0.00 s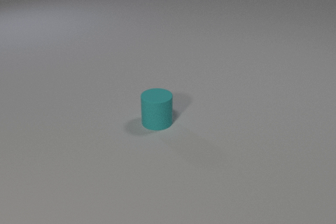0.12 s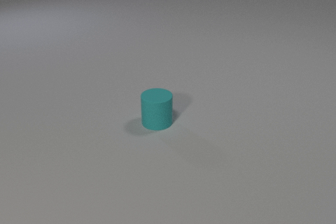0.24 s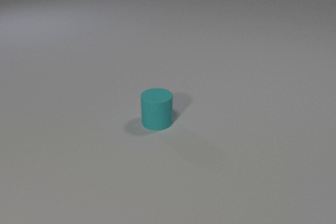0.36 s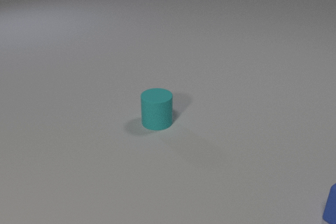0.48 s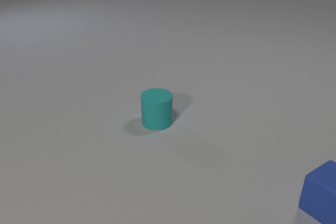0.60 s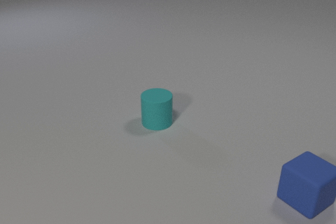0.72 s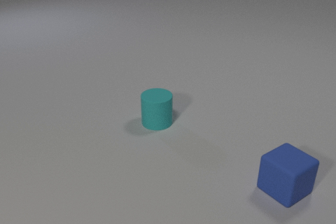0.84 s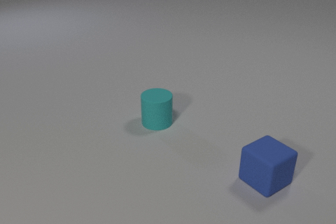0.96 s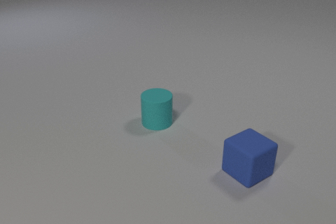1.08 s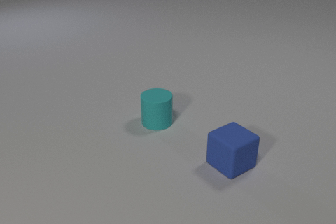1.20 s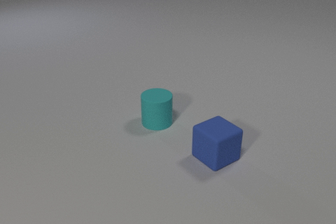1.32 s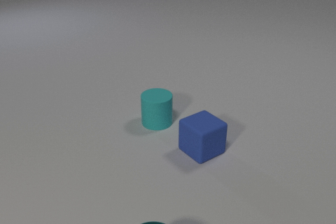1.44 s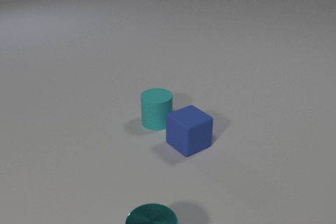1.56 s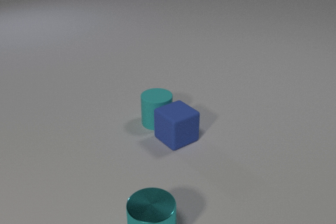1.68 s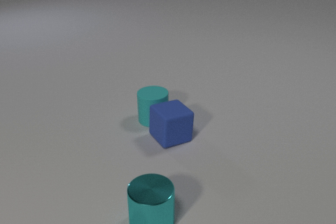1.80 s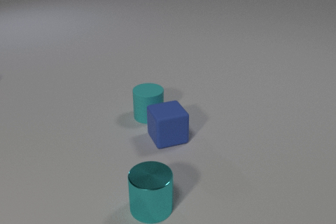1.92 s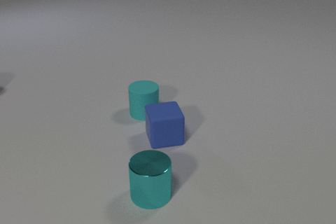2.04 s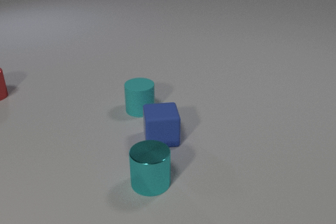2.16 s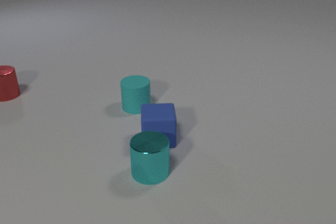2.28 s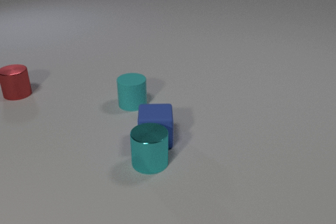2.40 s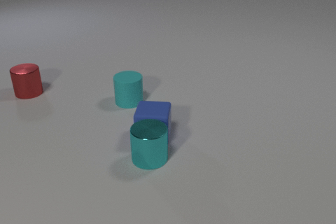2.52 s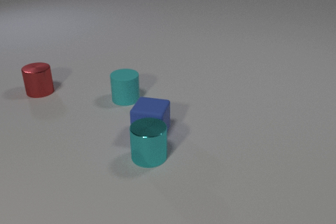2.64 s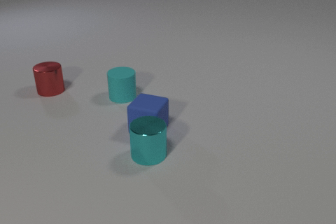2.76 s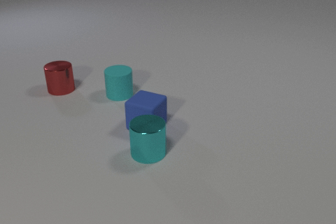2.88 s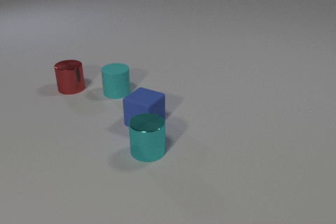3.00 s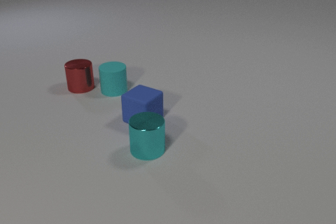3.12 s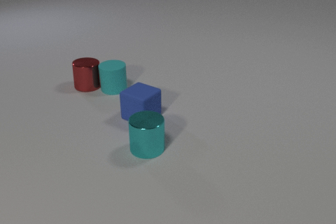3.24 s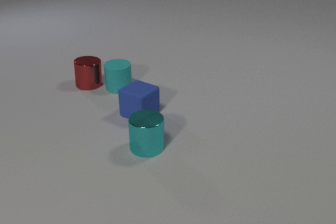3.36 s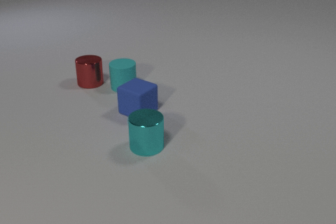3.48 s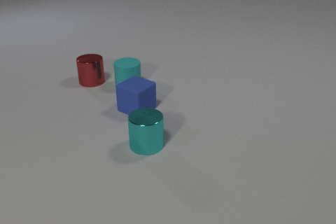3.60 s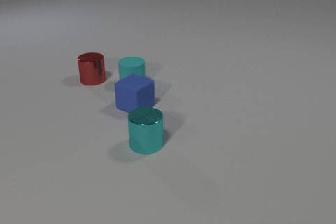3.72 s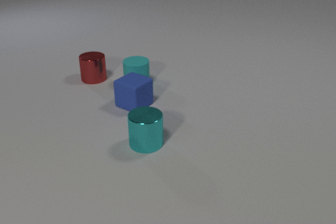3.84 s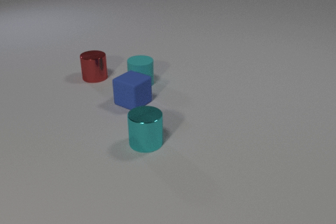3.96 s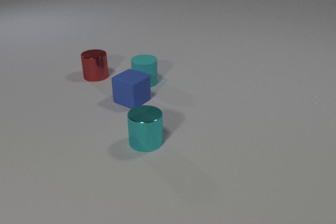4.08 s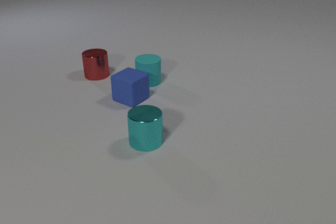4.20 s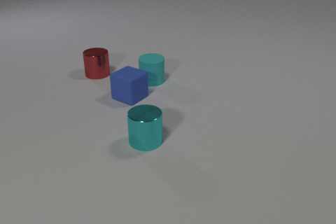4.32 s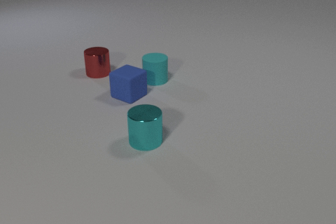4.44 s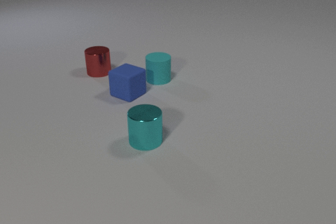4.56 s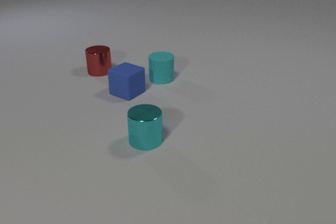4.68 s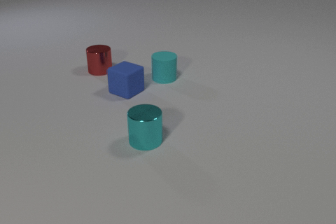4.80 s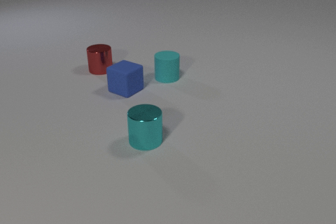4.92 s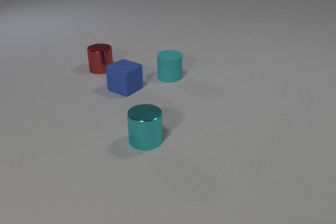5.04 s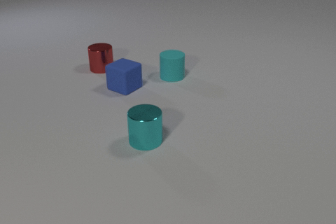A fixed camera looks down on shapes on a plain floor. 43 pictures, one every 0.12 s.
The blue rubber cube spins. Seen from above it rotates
clockwise.
The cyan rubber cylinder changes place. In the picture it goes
away from the camera.
0.00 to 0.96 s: The blue rubber cube comes in at the right edge, slides to the left.
0.96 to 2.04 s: The blue rubber cube slides to the left and away from the camera, spins clockwise seen from above by about 30 degrees, its near face sliding to the left. The cyan rubber cylinder slides away from the camera and to the left. The cyan metal cylinder comes in at the bottom edge, slides away from the camera. The red metal cylinder comes in at the left edge. The blue rubber cube and the cyan rubber cylinder collide.
2.04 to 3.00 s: The blue rubber cube slides away from the camera and to the left, spins clockwise seen from above by about 45 degrees, its near face sliding to the left. The cyan rubber cylinder slides away from the camera and to the left. The cyan metal cylinder slides away from the camera. The red metal cylinder slides to the right. The blue rubber cube and the cyan metal cylinder collide.
3.00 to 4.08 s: The blue rubber cube slides away from the camera. The cyan rubber cylinder slides to the right and away from the camera. The cyan metal cylinder slides away from the camera. The red metal cylinder slides away from the camera and to the right. The cyan rubber cylinder and the red metal cylinder collide.
4.08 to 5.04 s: The blue rubber cube slides away from the camera. The cyan rubber cylinder slides to the right and away from the camera. The red metal cylinder slides away from the camera.
How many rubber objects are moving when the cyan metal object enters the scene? 1.
What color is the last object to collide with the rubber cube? cyan.
How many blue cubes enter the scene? 1.
